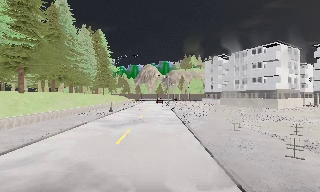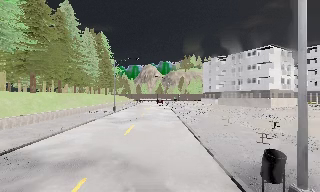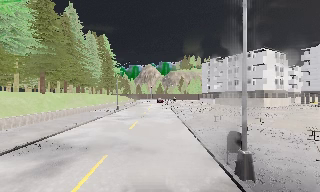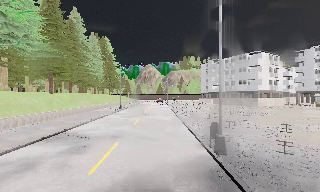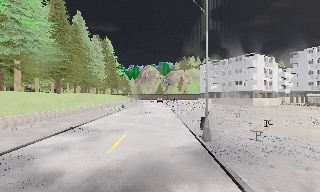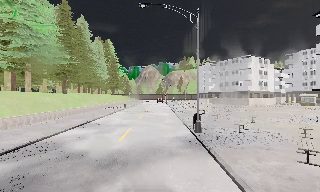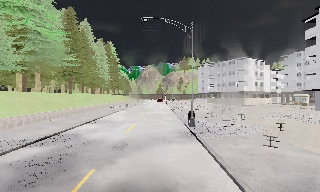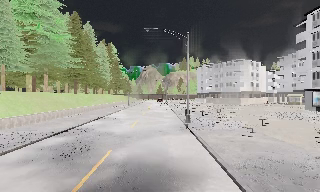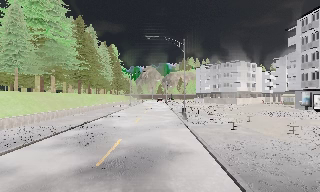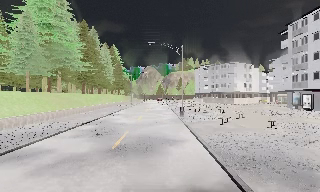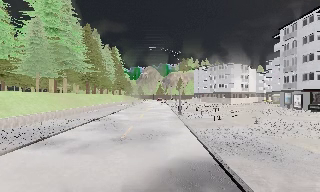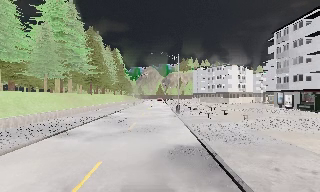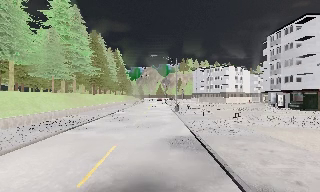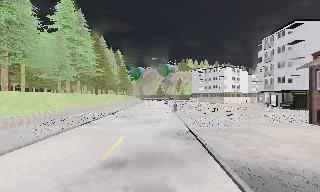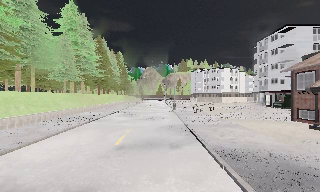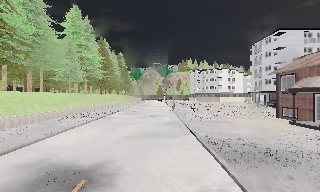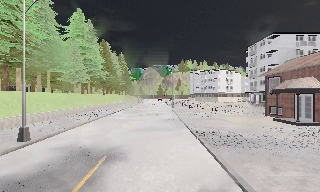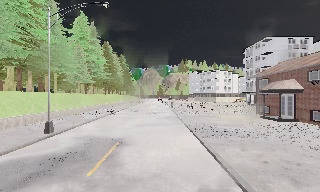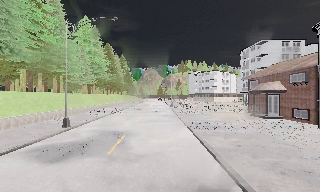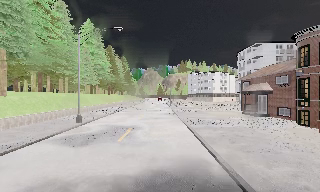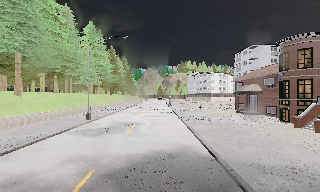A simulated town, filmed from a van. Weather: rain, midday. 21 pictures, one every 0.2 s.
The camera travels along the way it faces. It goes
backward.
0.0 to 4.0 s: The camera travels backward, about 35 m, so what stands in front gets smaller.
The film runs backward here.
